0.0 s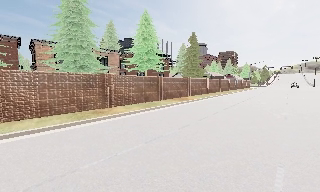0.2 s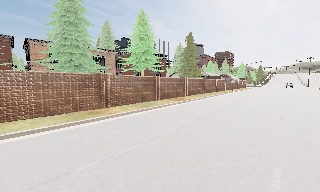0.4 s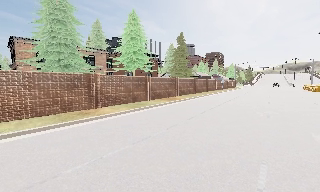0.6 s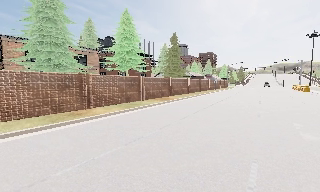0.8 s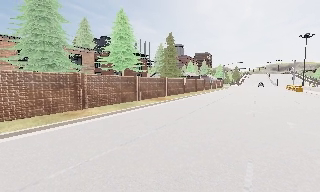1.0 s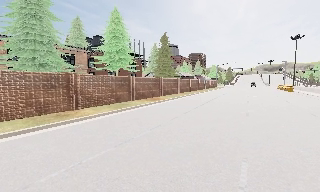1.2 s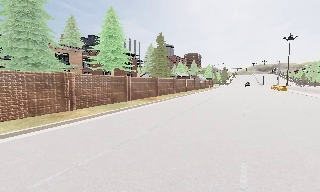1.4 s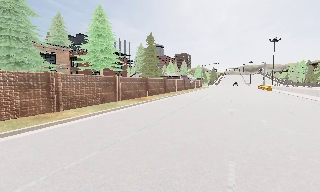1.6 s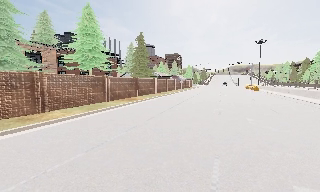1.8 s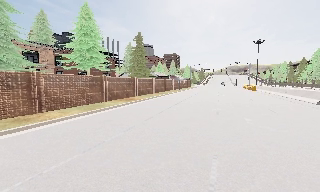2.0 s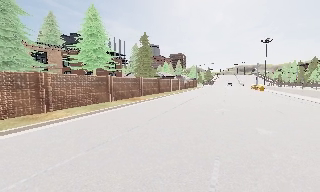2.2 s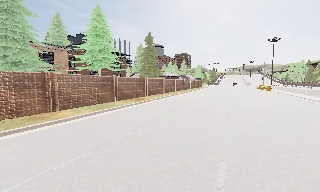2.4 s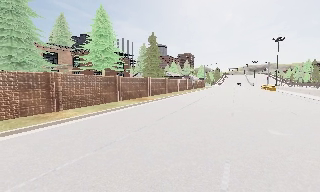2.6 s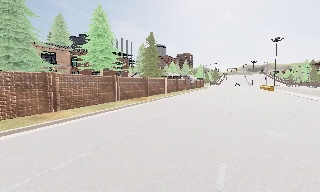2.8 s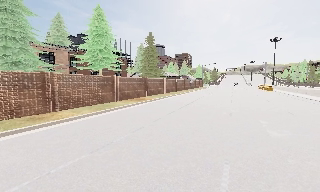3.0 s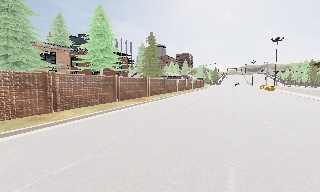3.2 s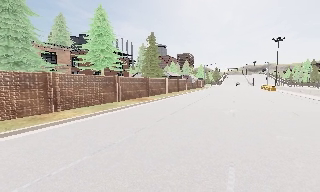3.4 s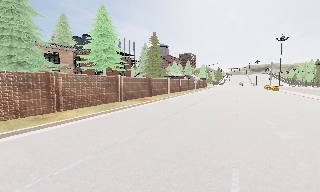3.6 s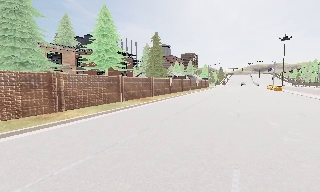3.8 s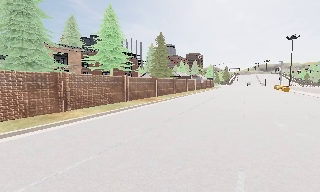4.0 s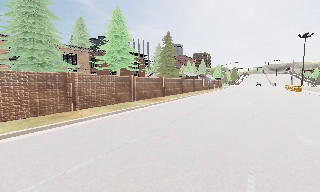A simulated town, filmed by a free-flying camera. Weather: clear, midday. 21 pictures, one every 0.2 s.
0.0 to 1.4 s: The camera pans to its right, which is clockwise from overhead, by about 15 degrees.
1.4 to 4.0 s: The camera shifts only a little, or ends up much as it began.
The film runs backward here.
